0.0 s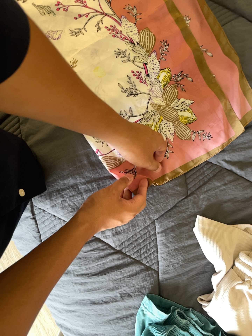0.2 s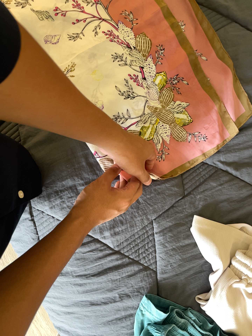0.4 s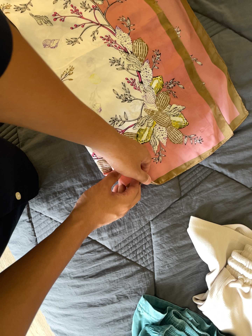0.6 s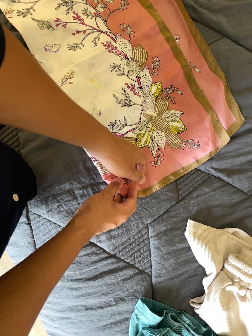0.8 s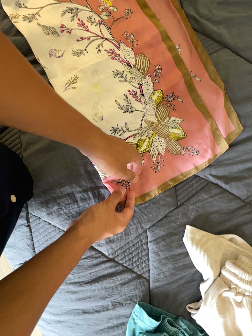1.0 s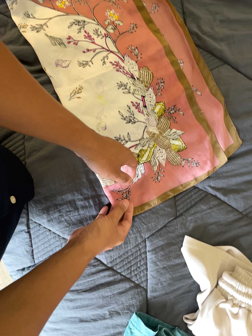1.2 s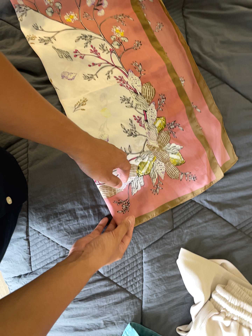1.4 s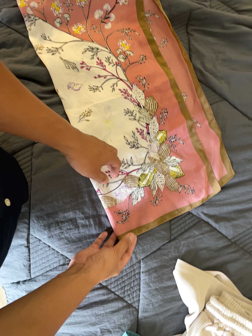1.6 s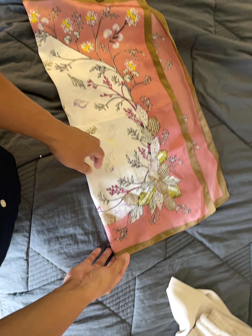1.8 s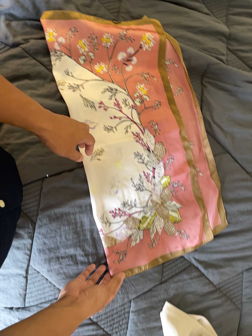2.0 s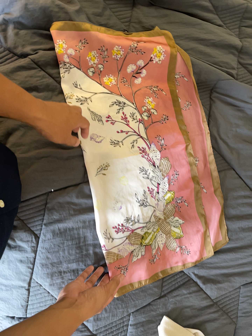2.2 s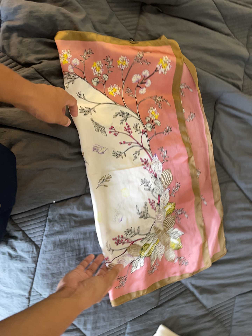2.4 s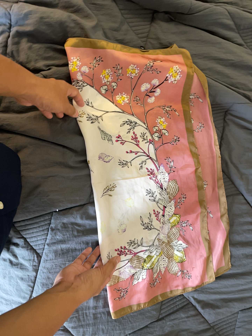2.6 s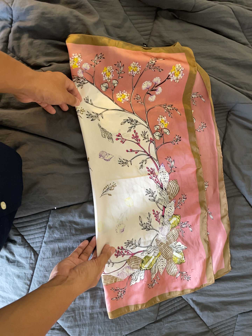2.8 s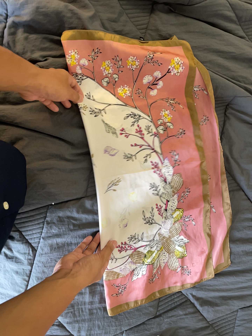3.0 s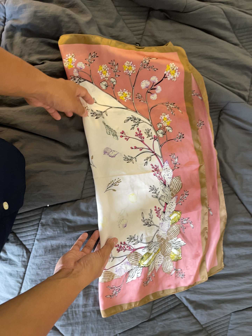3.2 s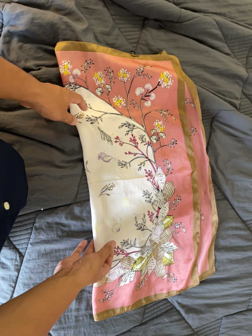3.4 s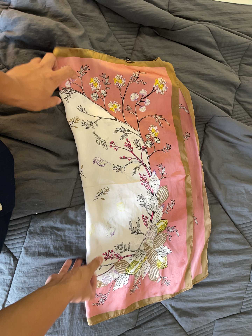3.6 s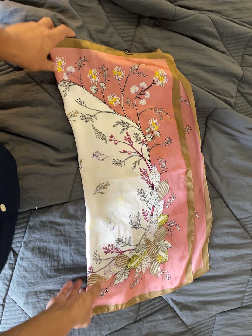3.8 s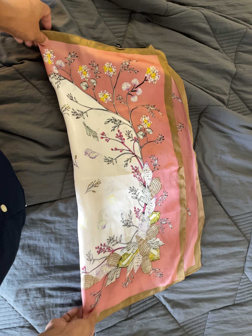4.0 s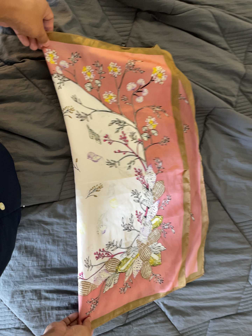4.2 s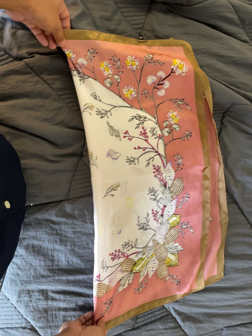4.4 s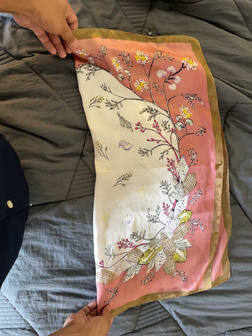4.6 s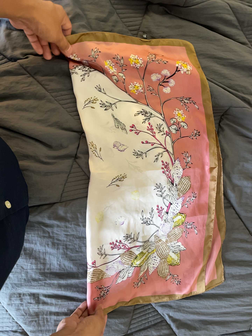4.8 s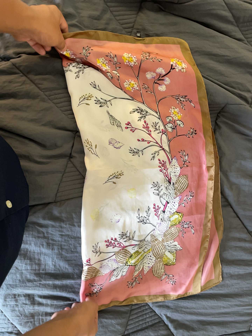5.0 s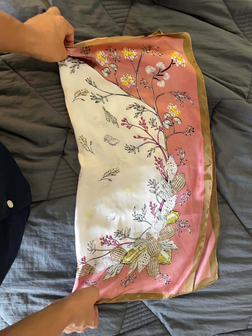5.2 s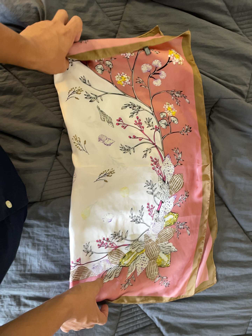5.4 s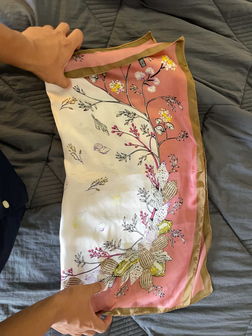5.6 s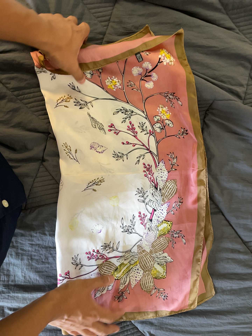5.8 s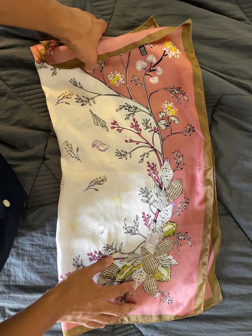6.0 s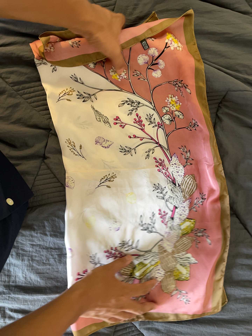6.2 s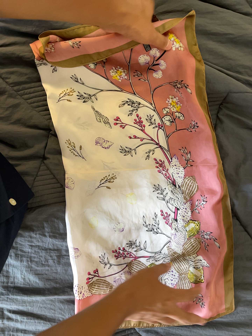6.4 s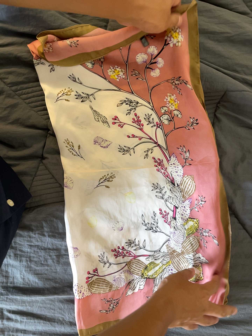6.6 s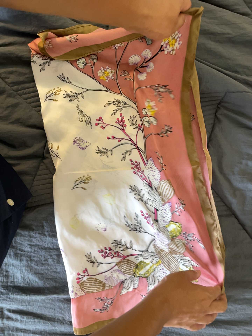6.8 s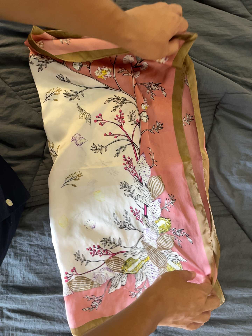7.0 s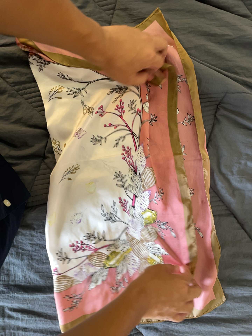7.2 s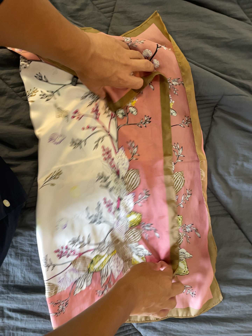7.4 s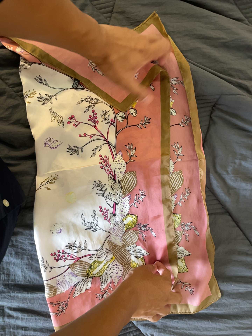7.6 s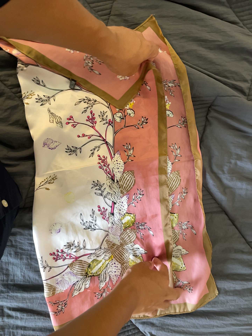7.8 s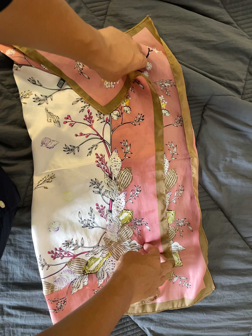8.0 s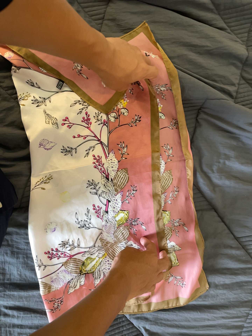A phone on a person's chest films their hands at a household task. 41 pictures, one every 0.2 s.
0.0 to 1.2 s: The camera travels backward and to its left, about 8 cm, so what stands in front gets smaller. Its aim tips toward the top of its view by about 10 degrees, and the scene shifts downward.
1.2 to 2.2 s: The camera travels toward the top of its view, about 26 cm, so close, fixed things drift downward. It rolls about its line of sight by about 15 degrees, and the scene rotates clockwise.
2.2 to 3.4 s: The camera shifts only a little, or ends up much as it began.
3.4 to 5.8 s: The camera pans to its left by about 15 degrees. It travels to its right and forward, about 24 cm.
5.8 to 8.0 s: The camera shifts only a little, or ends up much as it began.
The film runs backward here.
